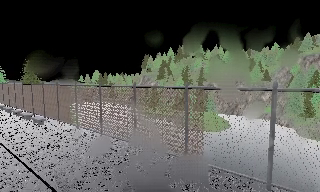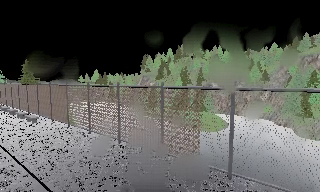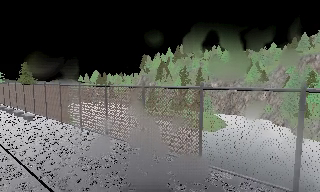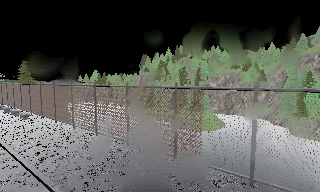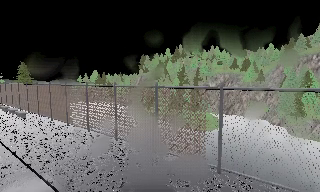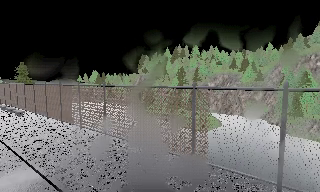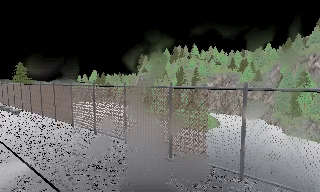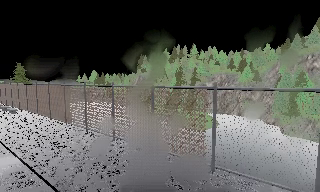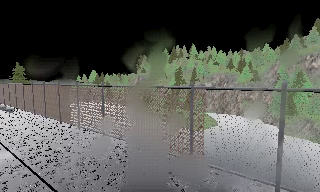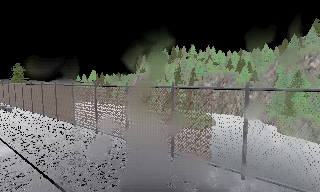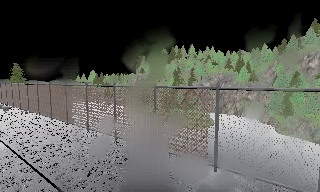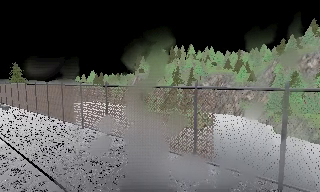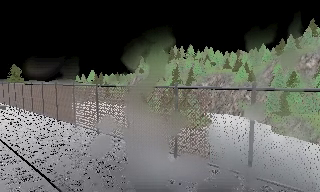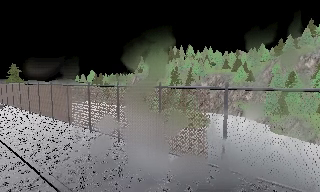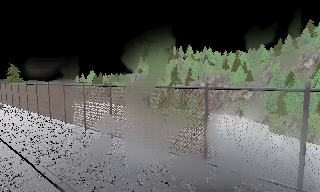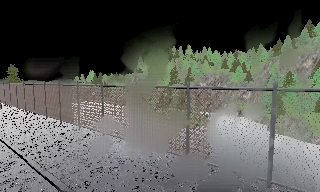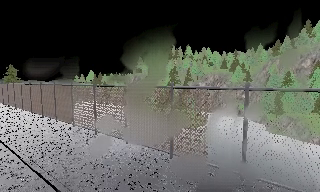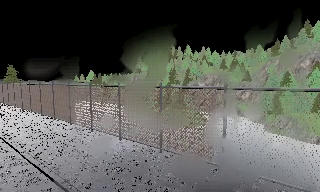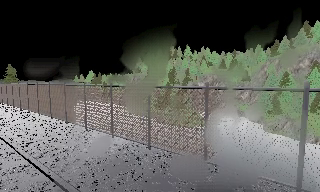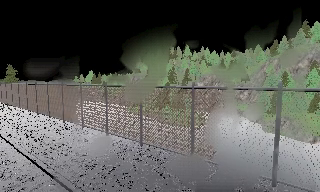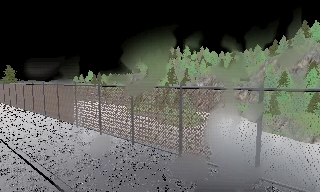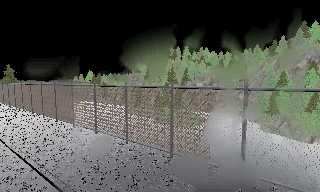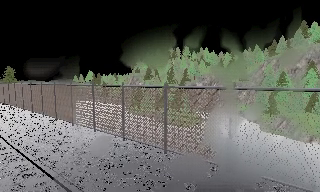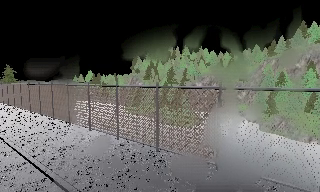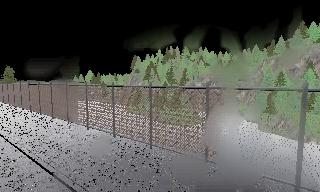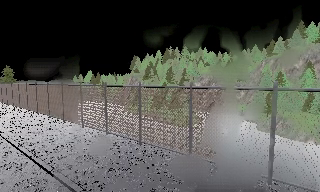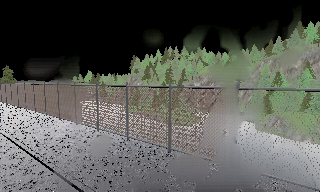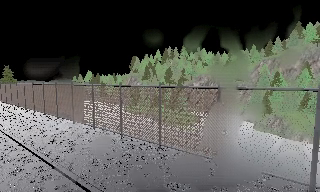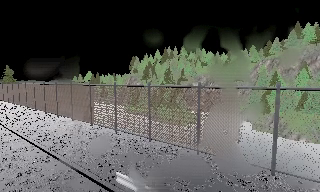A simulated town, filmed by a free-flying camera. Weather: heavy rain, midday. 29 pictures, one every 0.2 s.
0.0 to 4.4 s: The camera travels to its right and backward, about 18 m, so close, fixed things drift to the left. It loses speed.
4.4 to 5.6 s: The camera travels to its right and backward, about 4.5 m, so close, fixed things drift to the left. It gains speed.
The film runs backward here.
